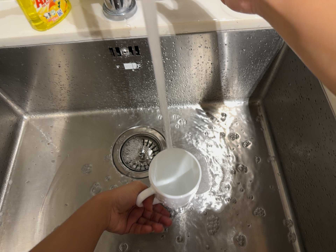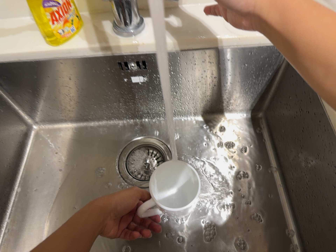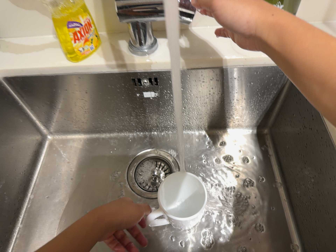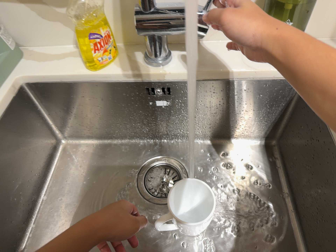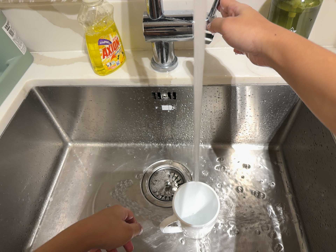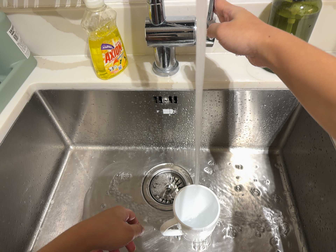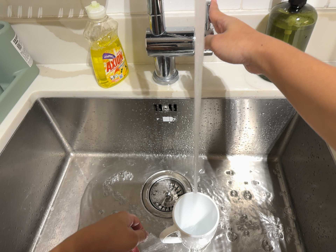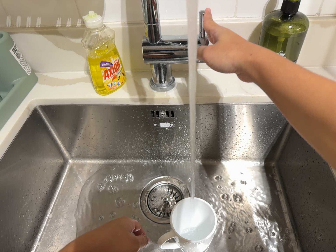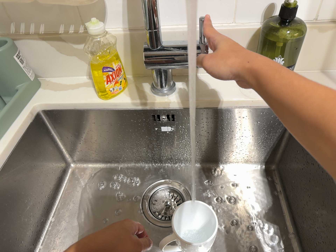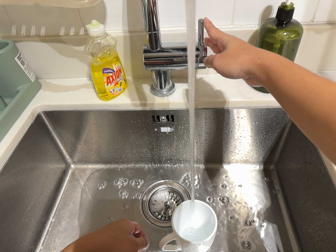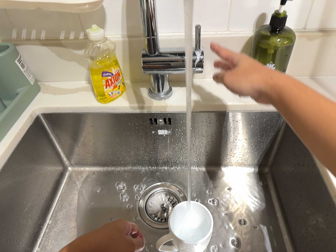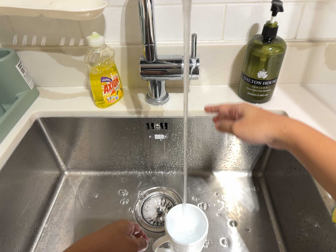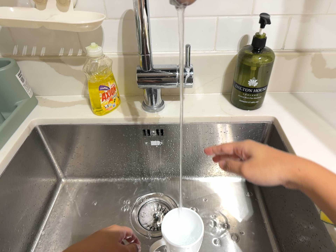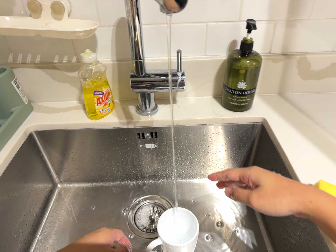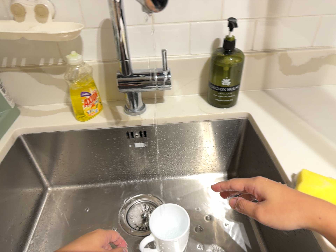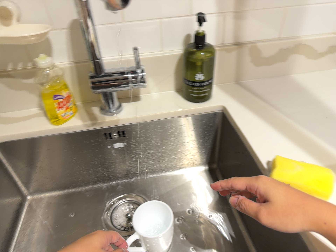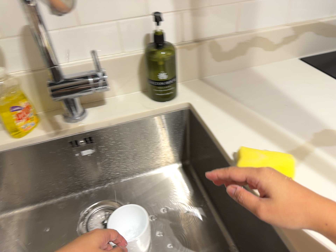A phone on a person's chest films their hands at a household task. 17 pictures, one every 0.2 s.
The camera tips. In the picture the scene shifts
downward.
The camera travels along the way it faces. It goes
backward.
0.0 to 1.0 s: The camera travels backward, about 8 cm, so what stands in front gets smaller. Its aim tips toward the top of its view by about 10 degrees, and the scene shifts downward.
1.0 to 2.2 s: The camera shifts only a little, or ends up much as it began.
2.2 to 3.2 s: The scene slides to the left, as the camera pans about 15 degrees to its right. It rolls about its line of sight by about 15 degrees, and the scene rotates counterclockwise.
The film runs forward here.
